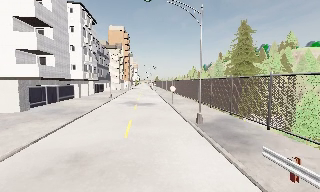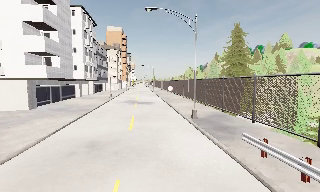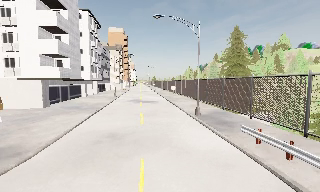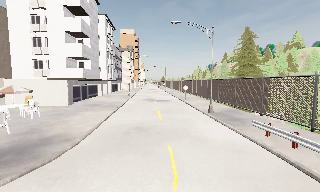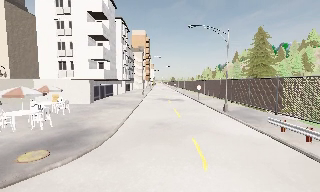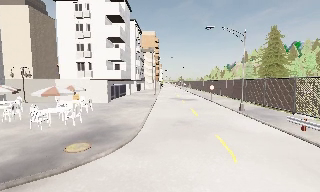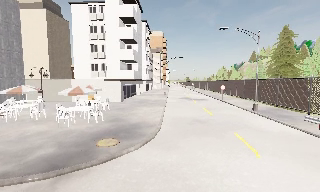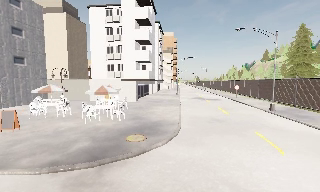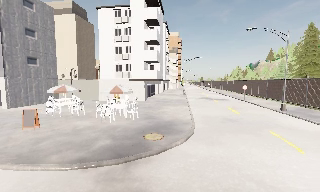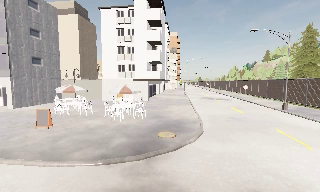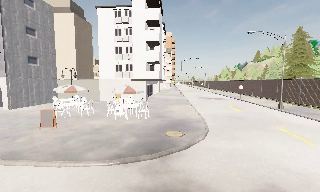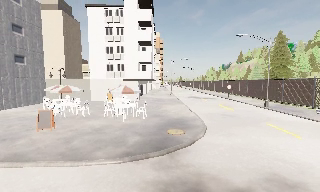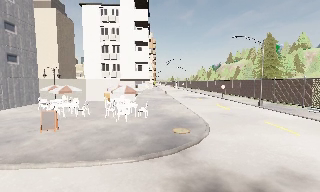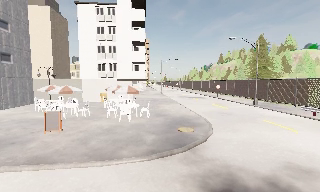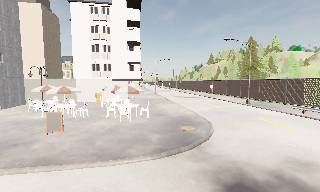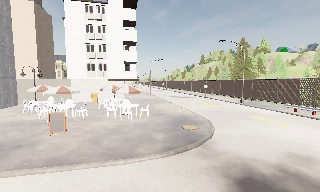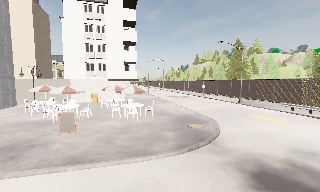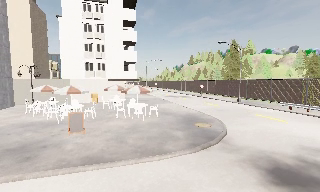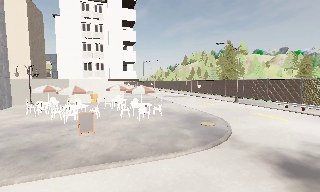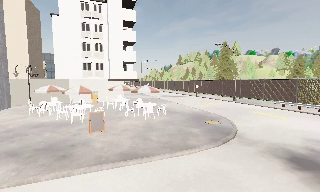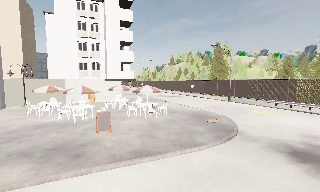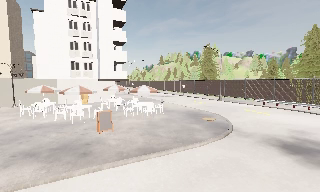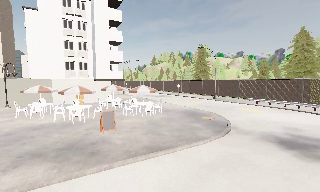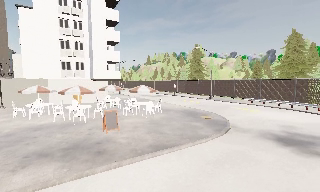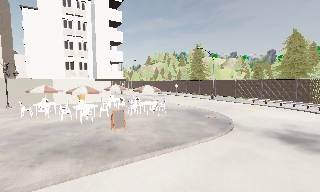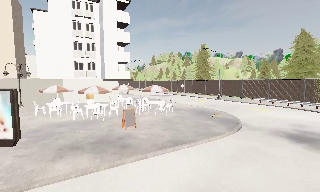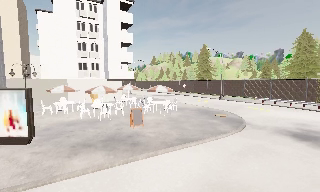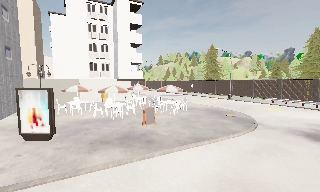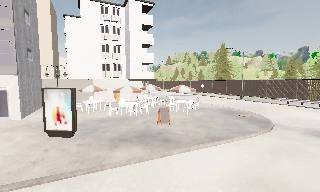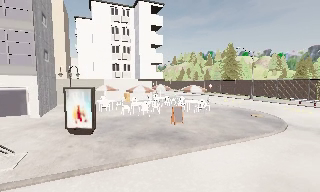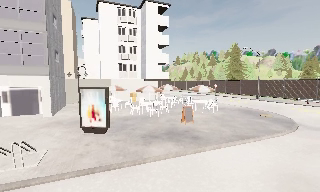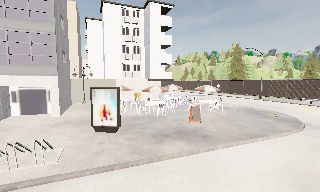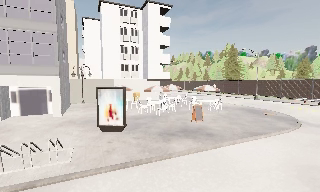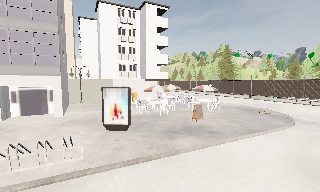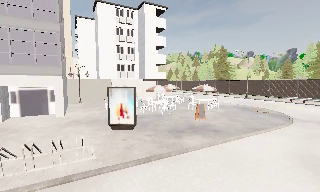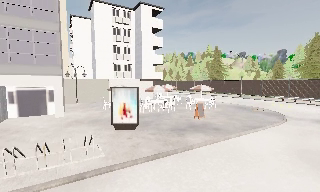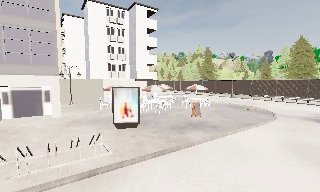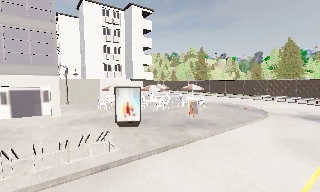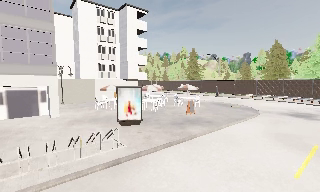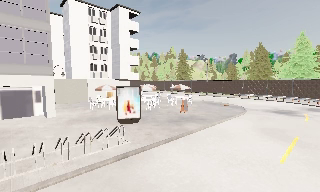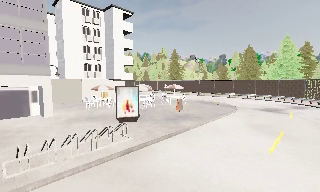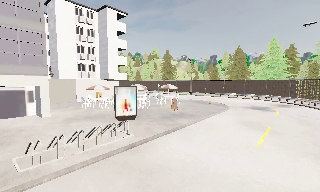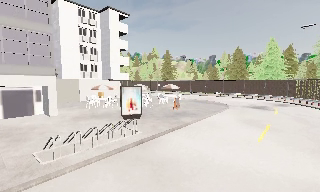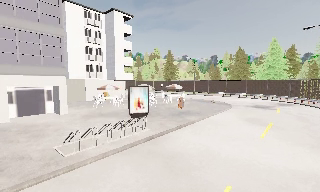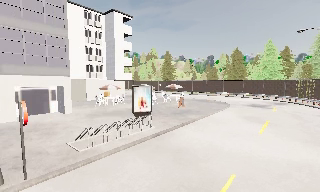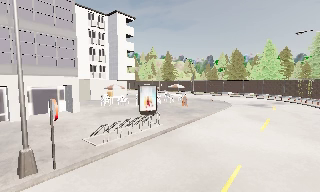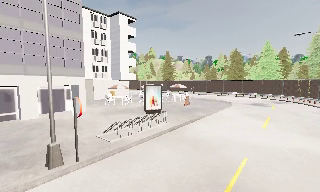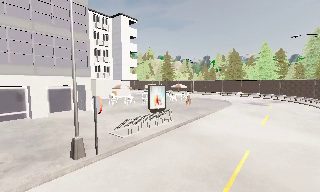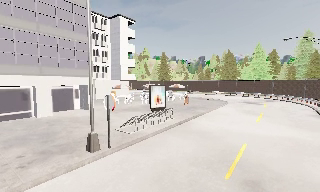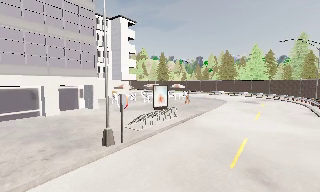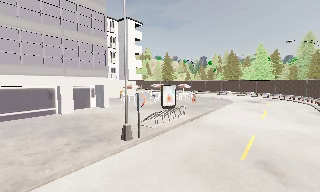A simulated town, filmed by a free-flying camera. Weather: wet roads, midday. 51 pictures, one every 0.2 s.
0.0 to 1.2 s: The camera travels backward and to its left, about 7 m, so what stands in front gets smaller.
1.2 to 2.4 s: The camera travels to its left, about 5 m, so close, fixed things drift to the right.
2.4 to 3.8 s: The camera pans to its right, which is clockwise from overhead, by about 15 degrees. It travels to its left, about 5 m.
3.8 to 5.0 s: The camera travels to its left and backward, about 3.5 m. It loses speed.
5.0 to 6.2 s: The camera travels to its left and backward, about 3 m, so close, fixed things drift to the right.
6.2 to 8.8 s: The camera pans to its right, which is clockwise from overhead, by about 30 degrees. It travels to its left and backward, about 8 m.
8.8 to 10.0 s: The camera travels backward and to its left, about 4.5 m, so what stands in front gets smaller.
The film runs backward here.
